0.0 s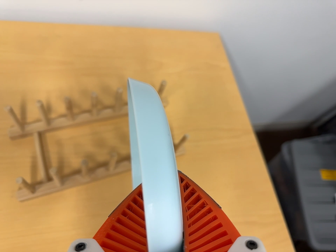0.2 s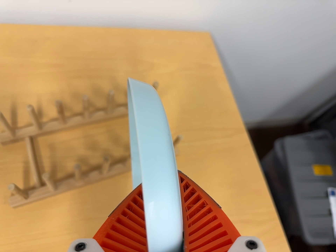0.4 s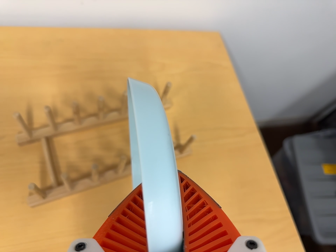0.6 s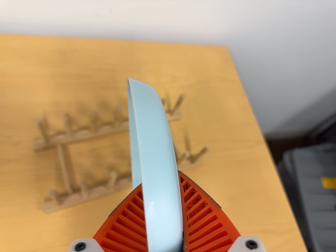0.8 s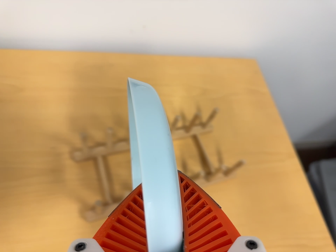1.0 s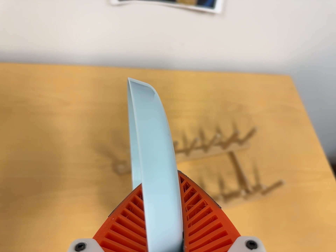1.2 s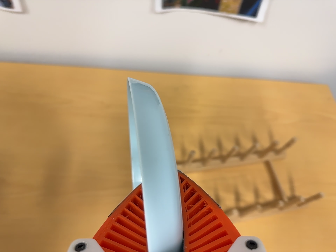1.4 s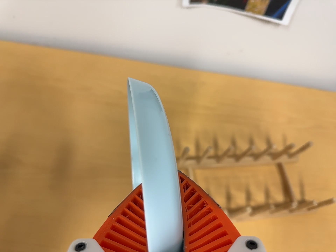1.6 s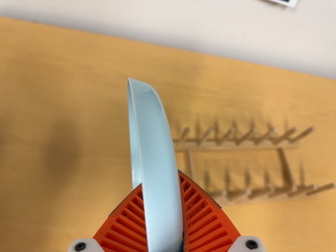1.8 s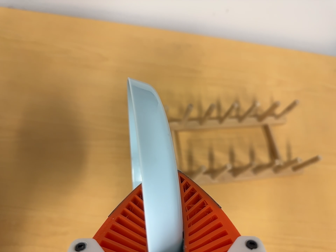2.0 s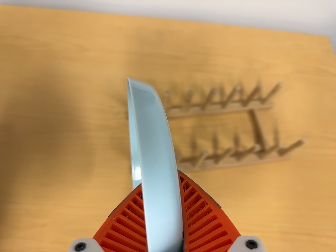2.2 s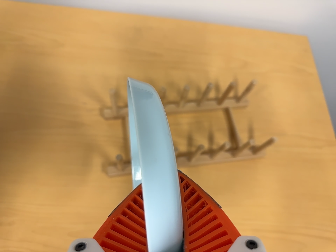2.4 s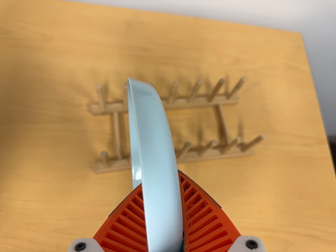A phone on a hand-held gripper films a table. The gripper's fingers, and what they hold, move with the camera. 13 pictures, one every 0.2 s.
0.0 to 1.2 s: The scene slides to the right, as the camera pans about 10 degrees to its left. It travels to its left, about 16 cm, so close, fixed things drift to the right.
1.2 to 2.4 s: The camera travels to its right and toward the bottom of its view, about 12 cm, so close, fixed things drift to the left.
The film runs forward here.
